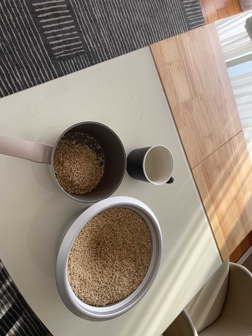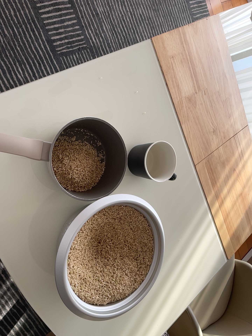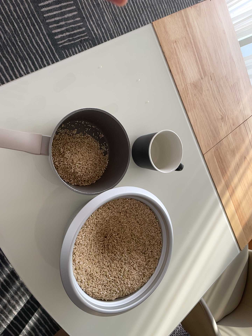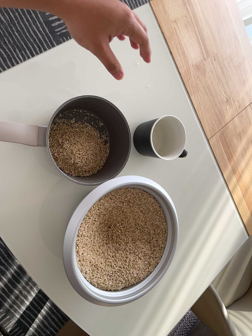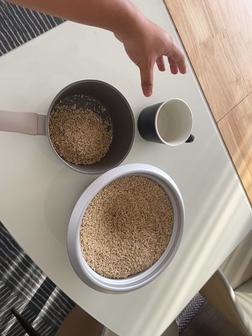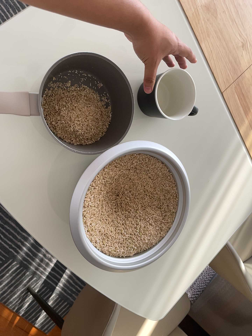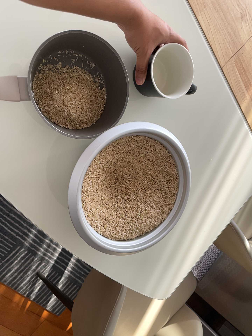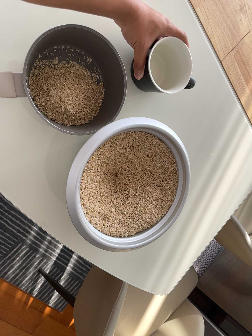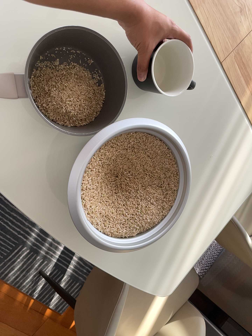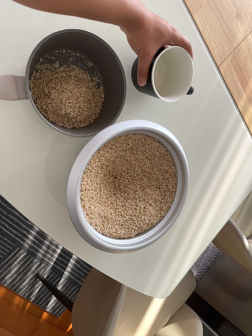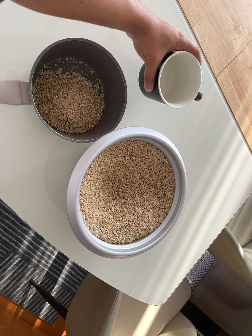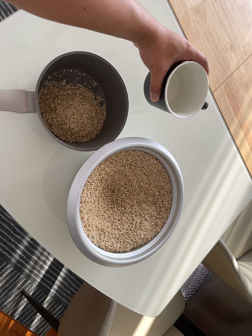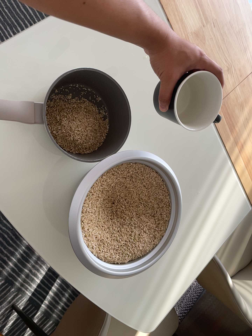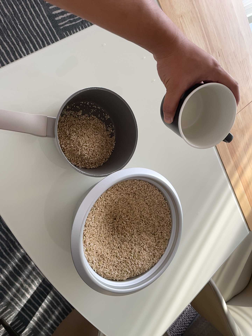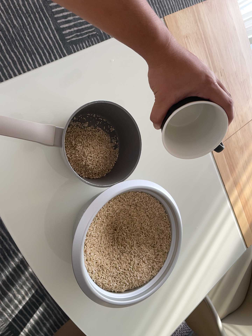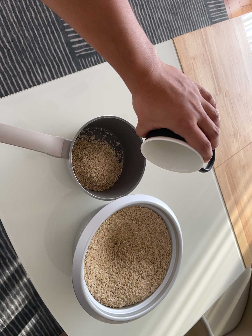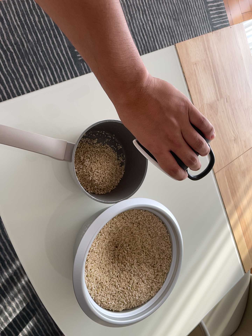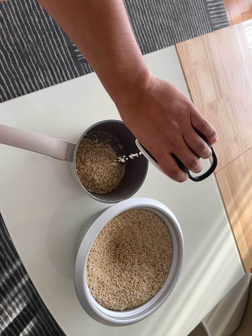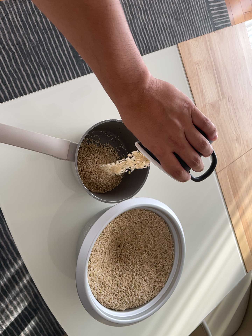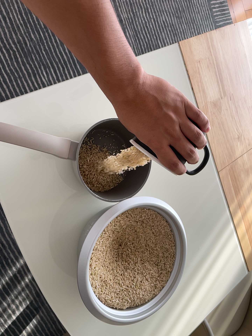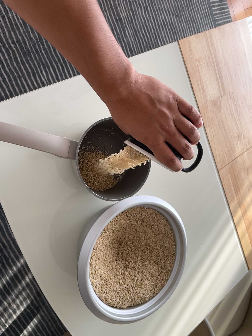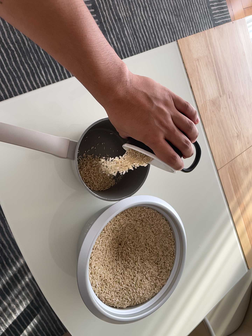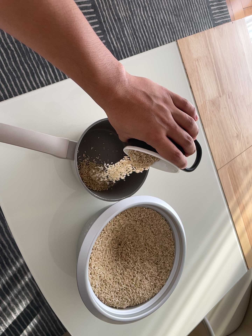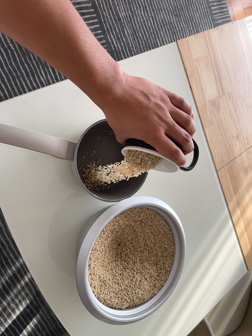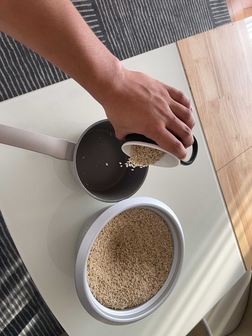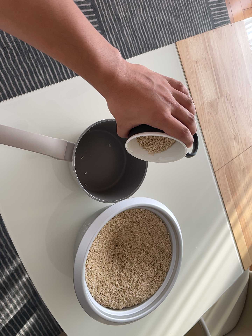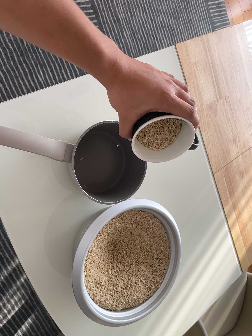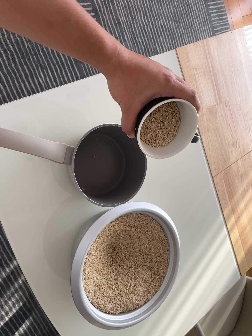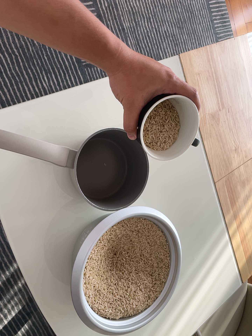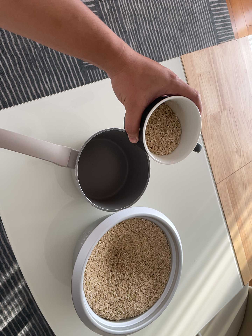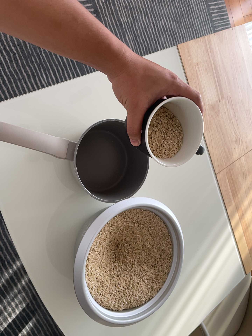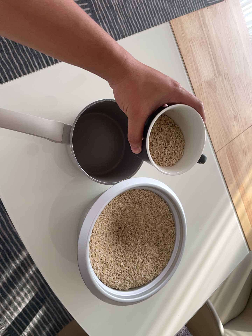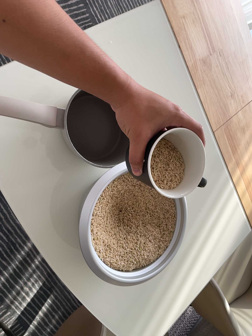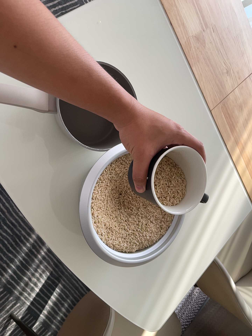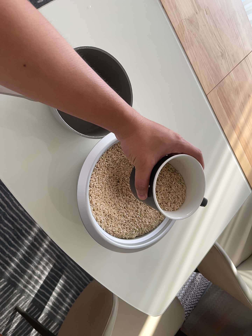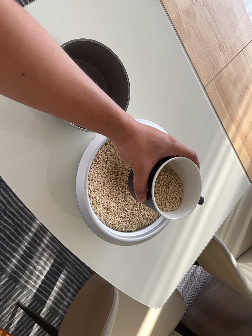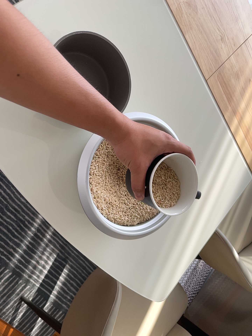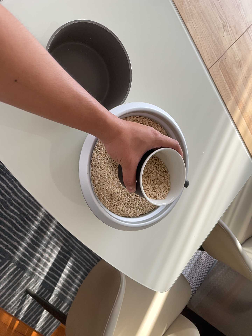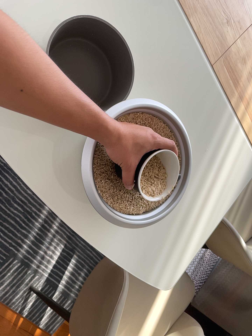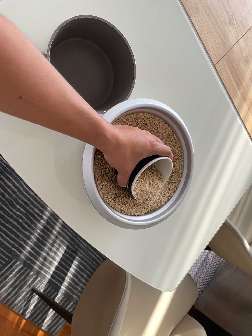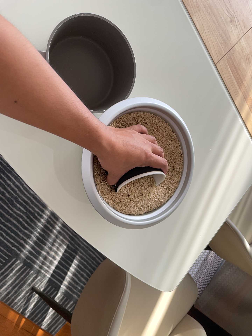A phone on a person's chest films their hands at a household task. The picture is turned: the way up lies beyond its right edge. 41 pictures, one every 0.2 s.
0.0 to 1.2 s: The camera travels forward and to its right, about 12 cm, so what stands in front looms larger. Its aim tips toward the bottom of its view by about 15 degrees, and the scene shifts upward. It rolls about its line of sight by about 10 degrees, and the scene rotates counterclockwise.
1.2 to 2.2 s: The camera shifts only a little, or ends up much as it began.
2.2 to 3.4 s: The camera travels to its left and backward, about 8 cm. Its aim tips toward the top of its view by about 15 degrees, and the scene shifts downward. It rolls about its line of sight by about 10 degrees, and the scene rotates clockwise.
3.4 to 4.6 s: The camera keeps its place and its aim.
4.6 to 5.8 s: The camera shifts only a little, or ends up much as it began.
5.8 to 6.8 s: The camera travels toward the bottom of its view, about 7 cm, so close, fixed things drift upward. Its aim tips toward the bottom of its view by about 10 degrees, and the scene shifts upward. It rolls about its line of sight by about 15 degrees, and the scene rotates counterclockwise.
6.8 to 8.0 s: The camera shifts only a little, or ends up much as it began.
The film runs backward here.
